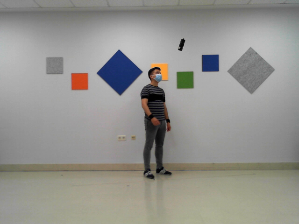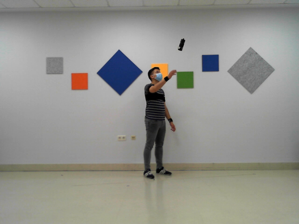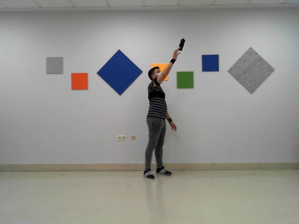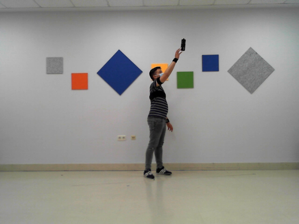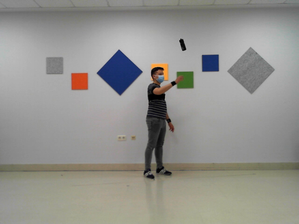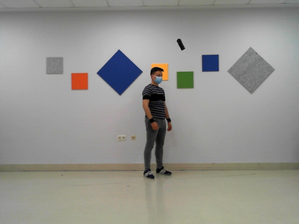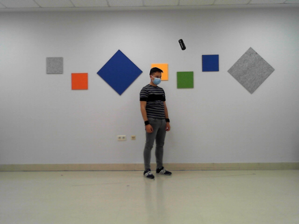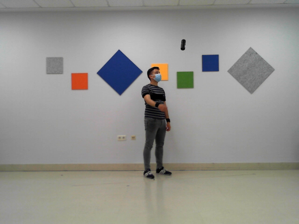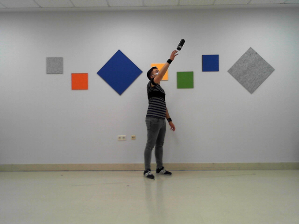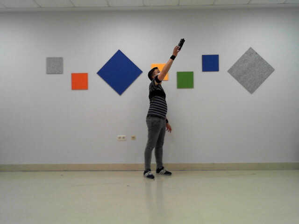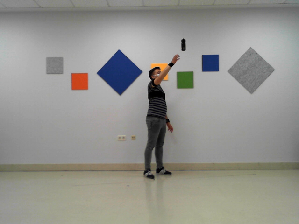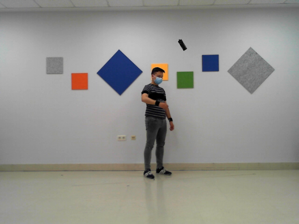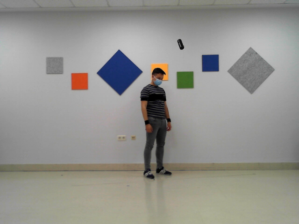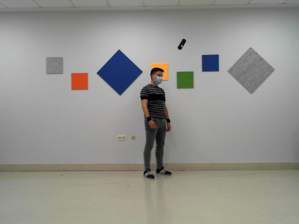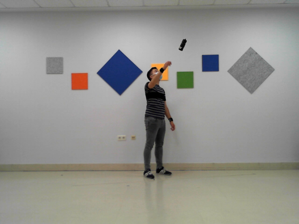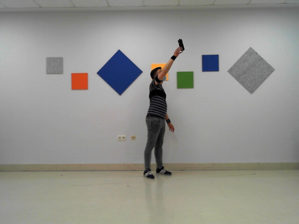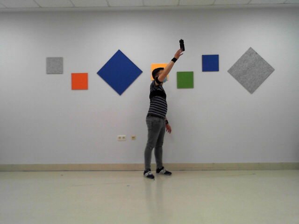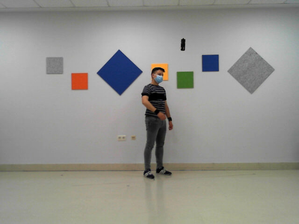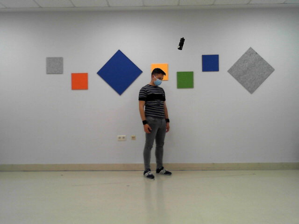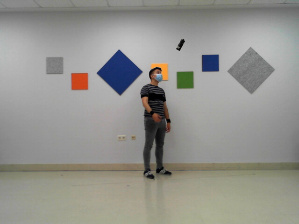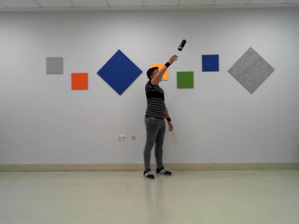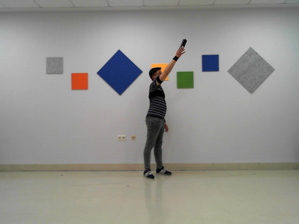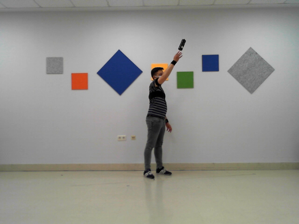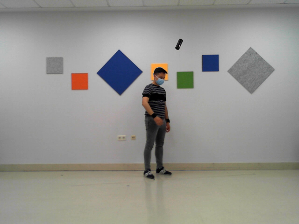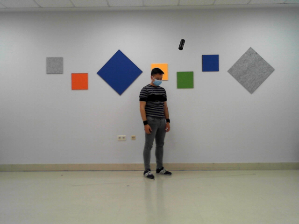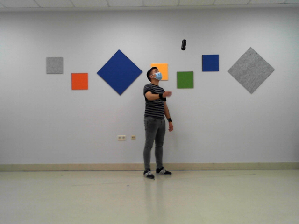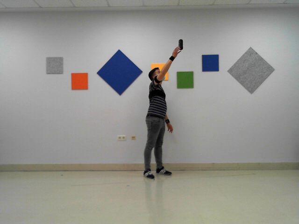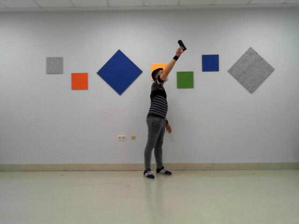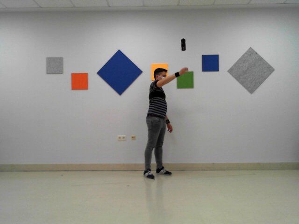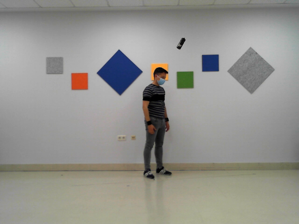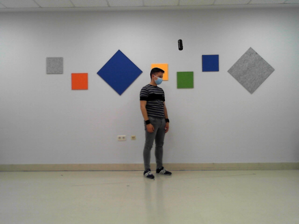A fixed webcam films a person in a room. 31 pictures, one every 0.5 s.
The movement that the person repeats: Reach up for a bottle in a high position, right hand.
